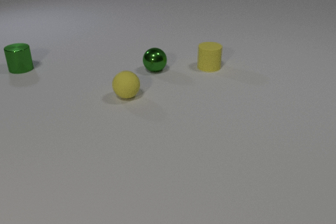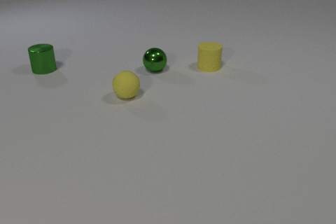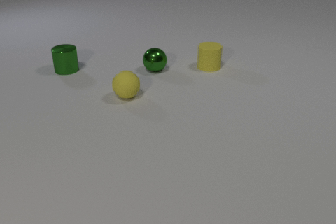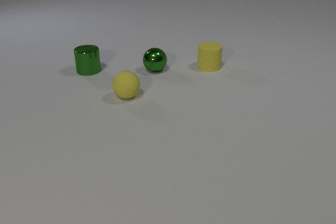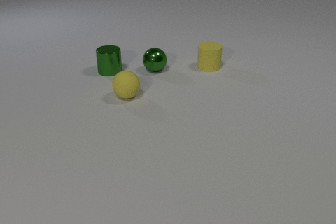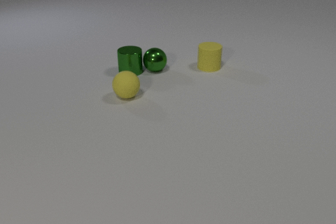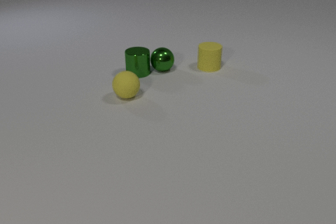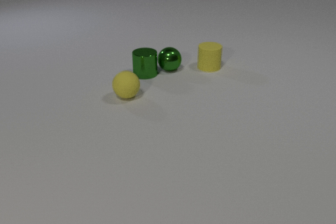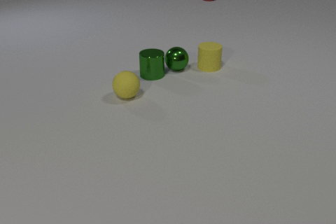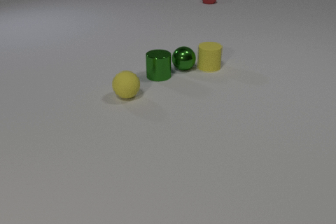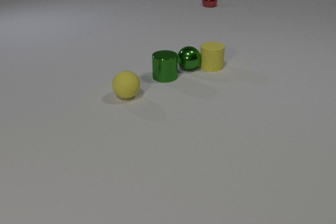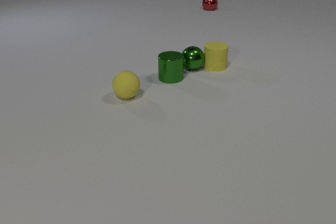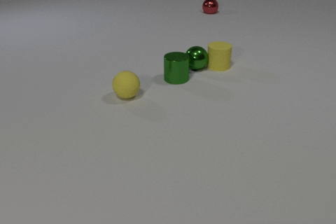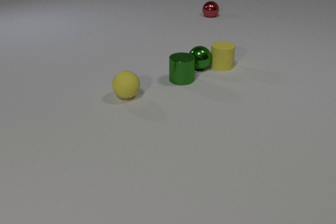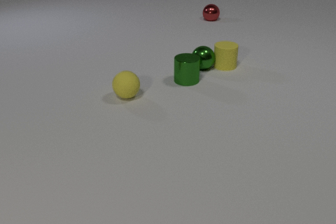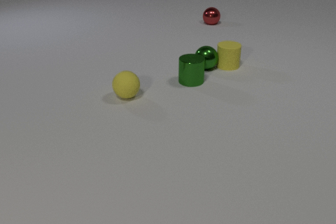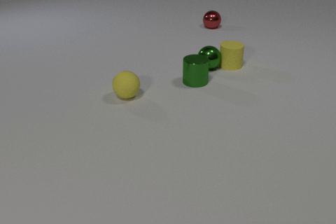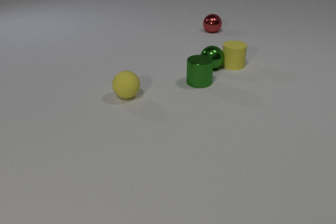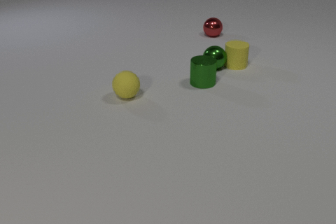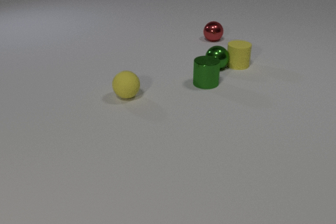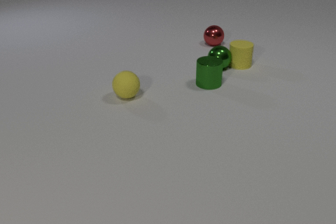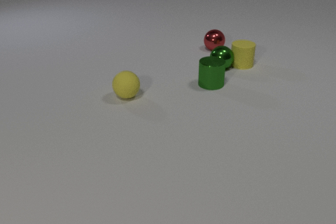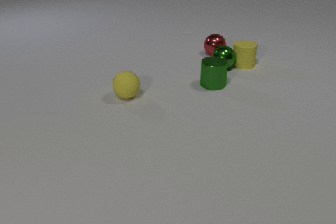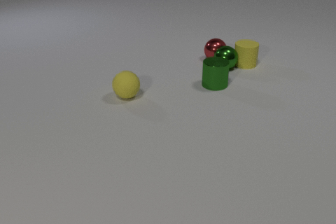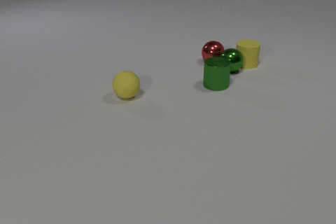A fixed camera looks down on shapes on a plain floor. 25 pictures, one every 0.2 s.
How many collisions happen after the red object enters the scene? 2.
How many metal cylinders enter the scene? 0.
How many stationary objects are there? 1.
0.0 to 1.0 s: The green metal cylinder slides to the right. The green metal cylinder and the green metal sphere collide.
1.0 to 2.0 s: The green metal cylinder slides to the right and toward the camera. The green metal sphere rolls to the right. The red metal sphere comes in at the top edge, rolls toward the camera. The green metal sphere and the yellow rubber cylinder collide.
2.0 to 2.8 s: The green metal cylinder slides to the right. The green metal sphere rolls to the right. The yellow rubber cylinder slides to the right. The red metal sphere rolls toward the camera.
2.8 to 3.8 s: The green metal cylinder slides to the right. The green metal sphere rolls to the right. The yellow rubber cylinder slides to the right. The red metal sphere rolls toward the camera.
3.8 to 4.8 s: The green metal cylinder slides to the right. The green metal sphere rolls to the right and toward the camera. The yellow rubber cylinder slides to the right. The red metal sphere rolls toward the camera. The green metal sphere and the red metal sphere collide.
